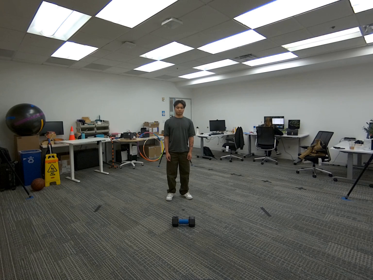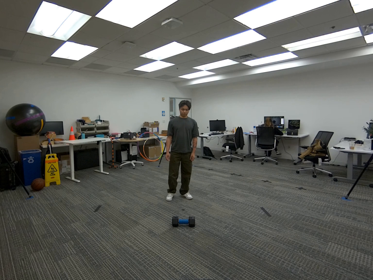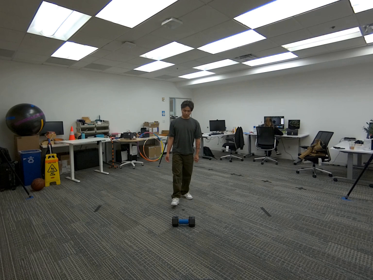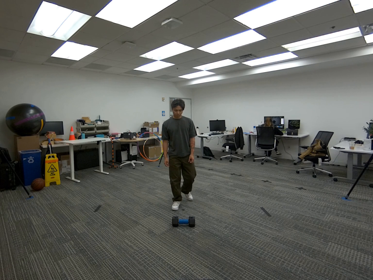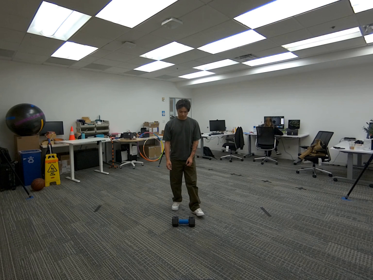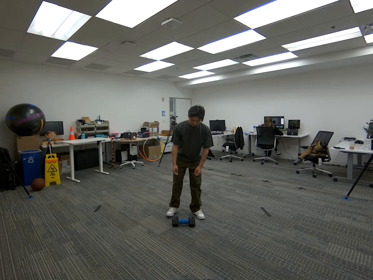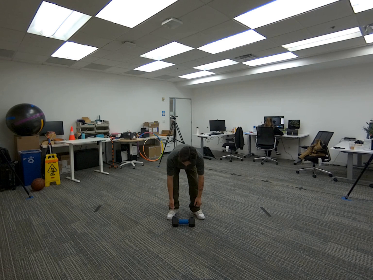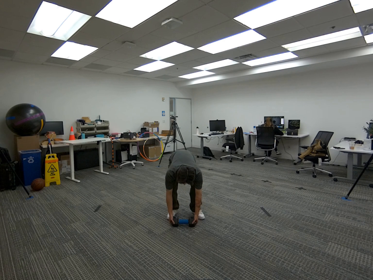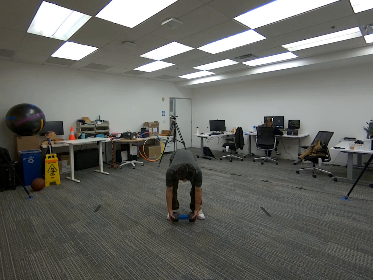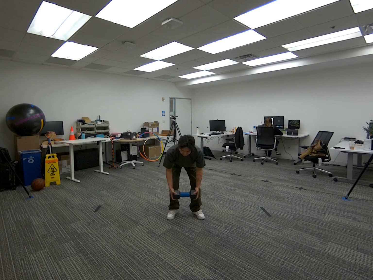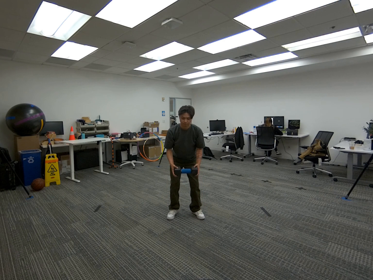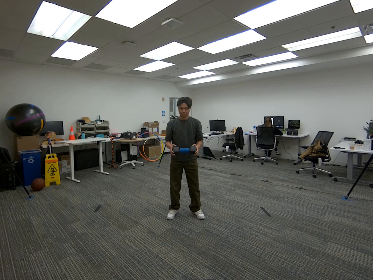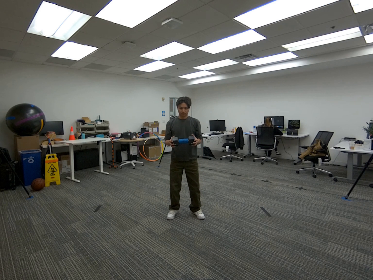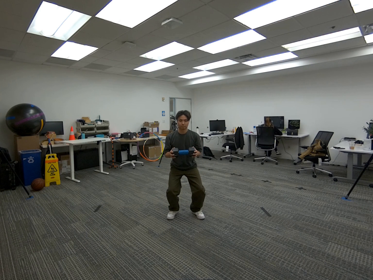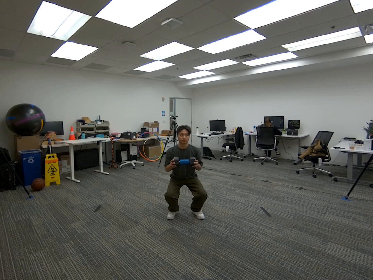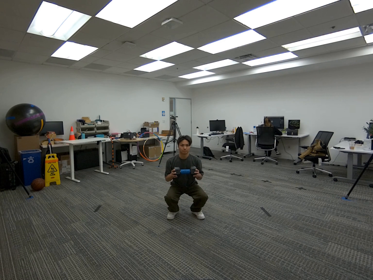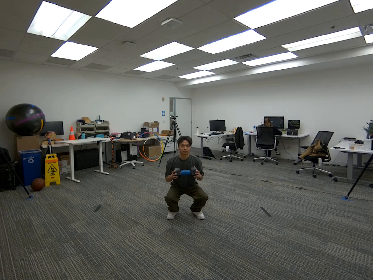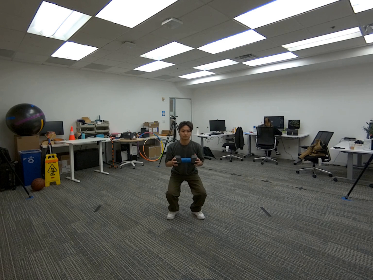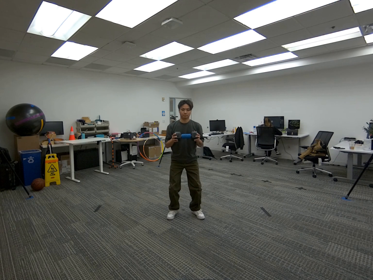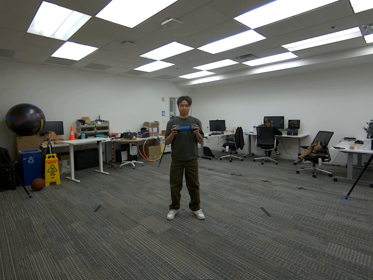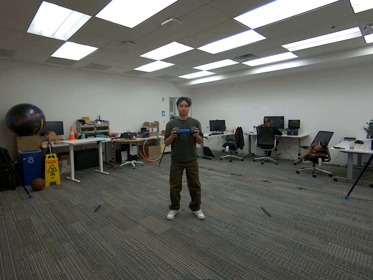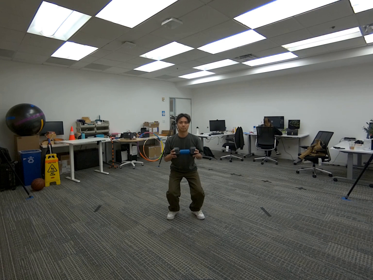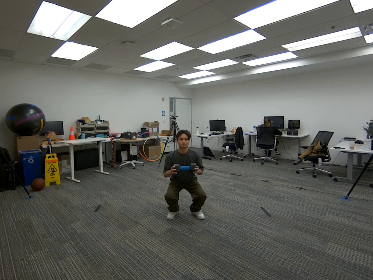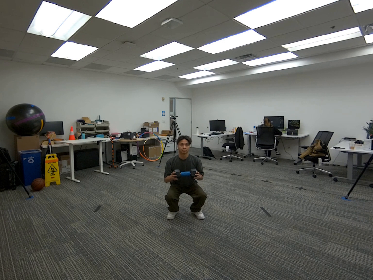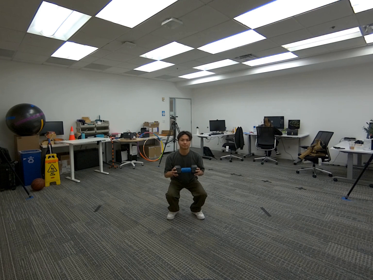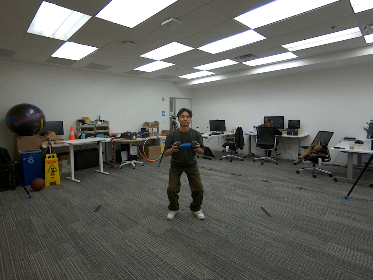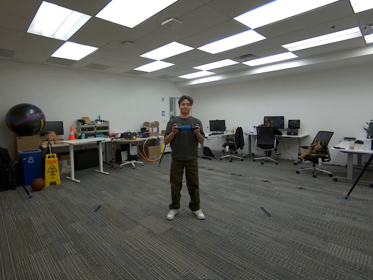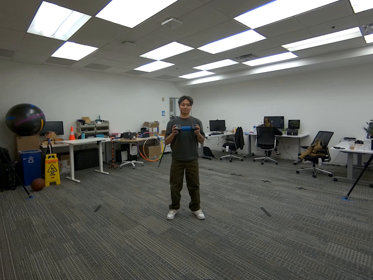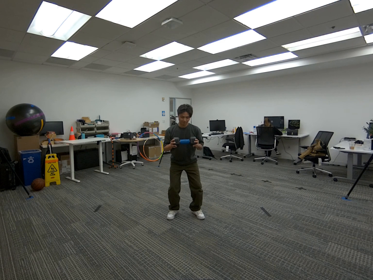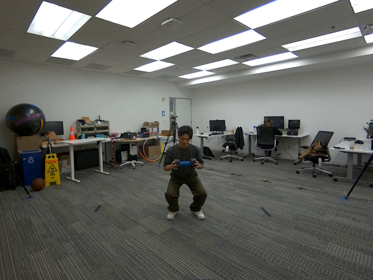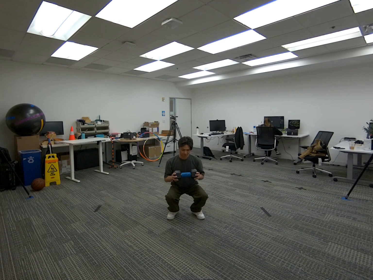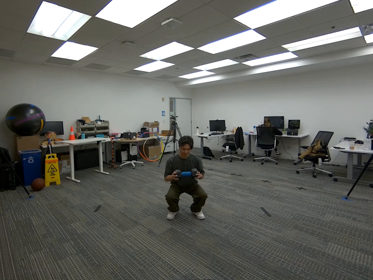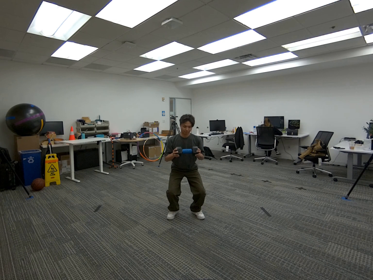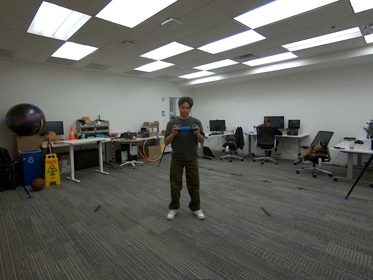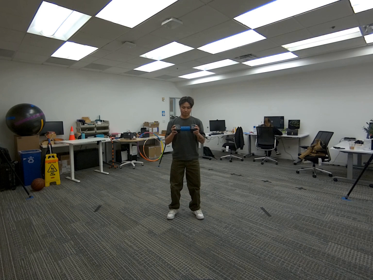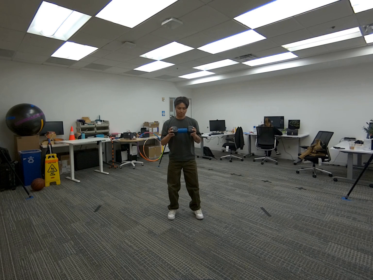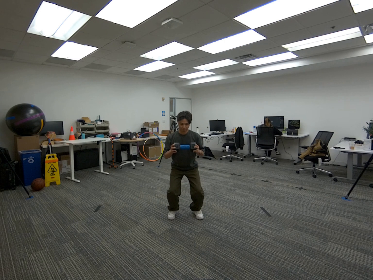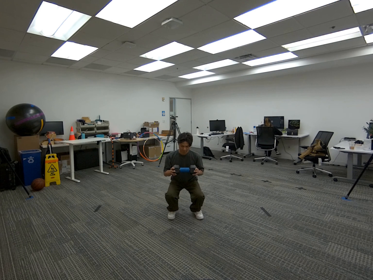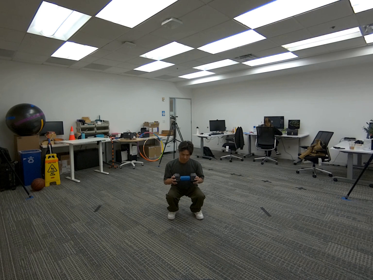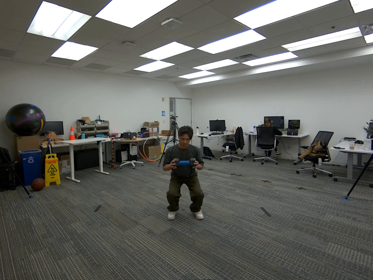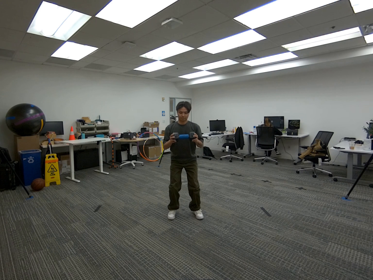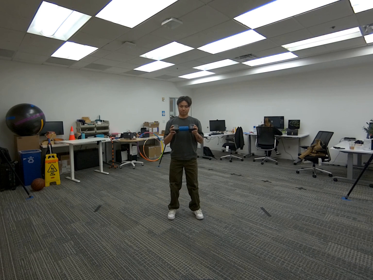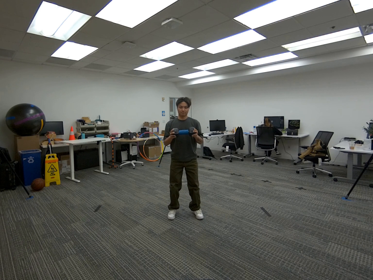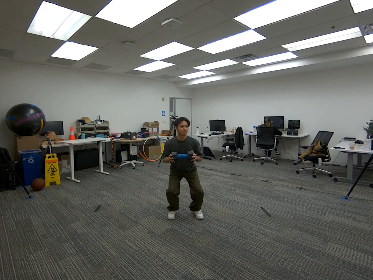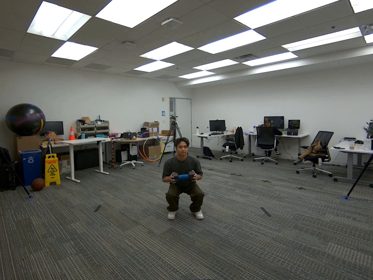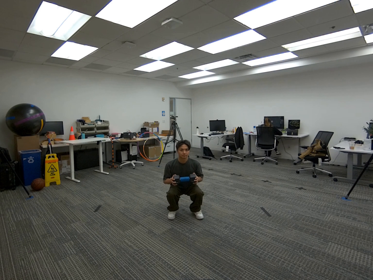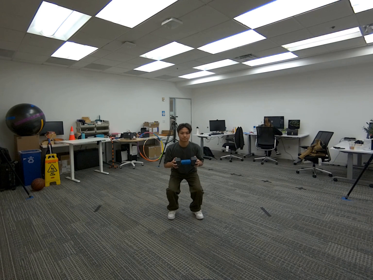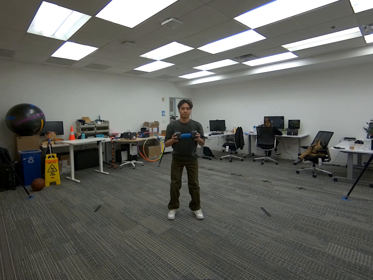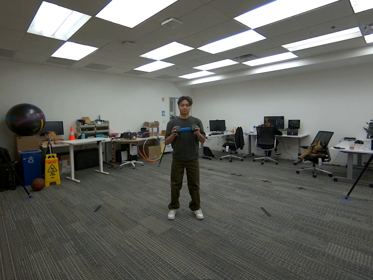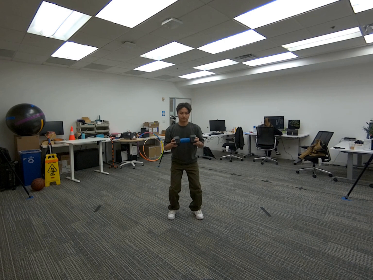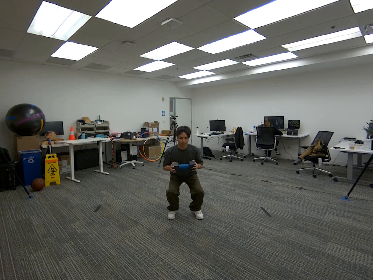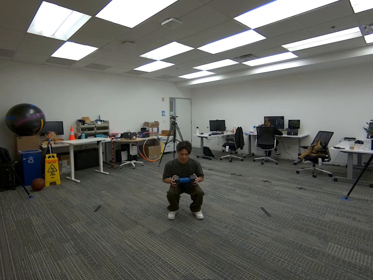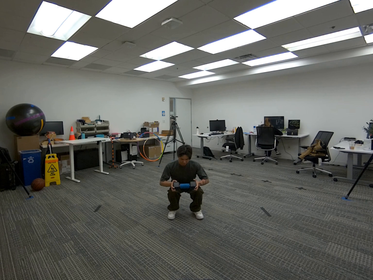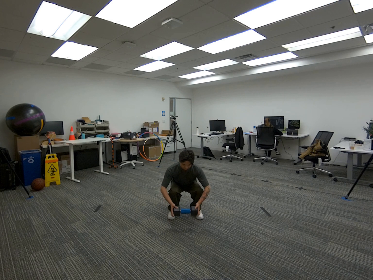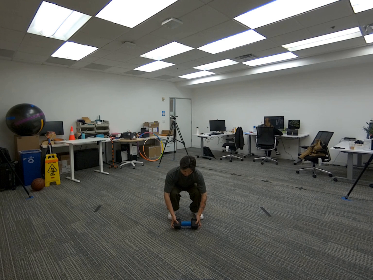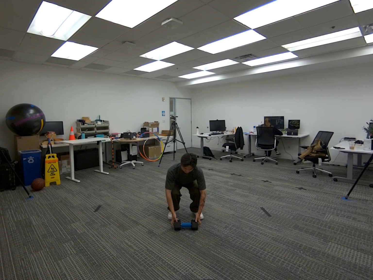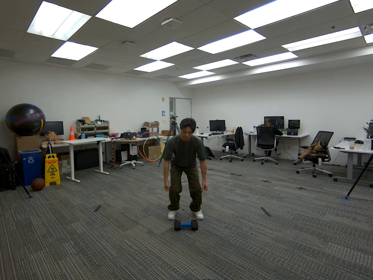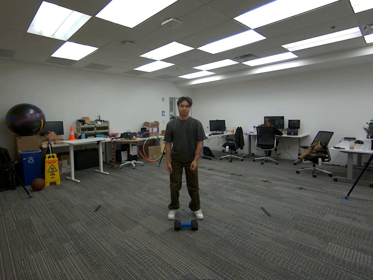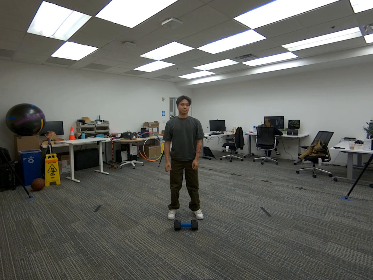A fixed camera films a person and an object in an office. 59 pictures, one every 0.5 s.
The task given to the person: Walk to the dumbbell and grasp it with both hands. Lift it close to your body with your elbows flexed and keep your arms steady. Lower your body into a squat by bending your knees, then extend your legs to return to a standing position. Continue repeating the squat while holding the dumbbell close to your body. When you are finished, carefully place the dumbbell back on the ground.
